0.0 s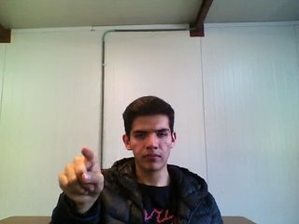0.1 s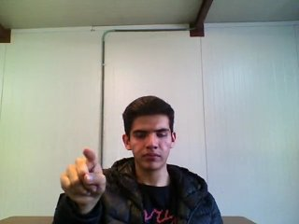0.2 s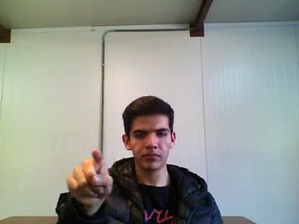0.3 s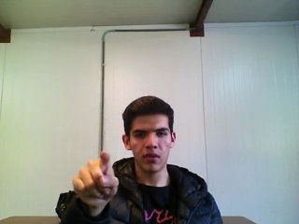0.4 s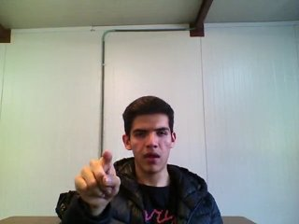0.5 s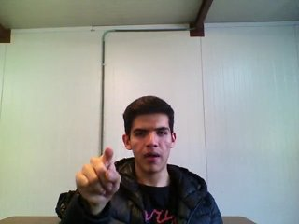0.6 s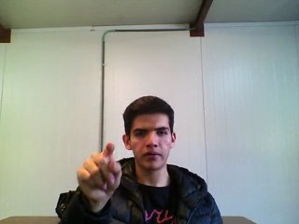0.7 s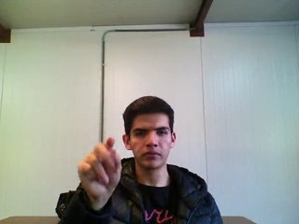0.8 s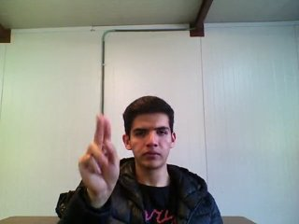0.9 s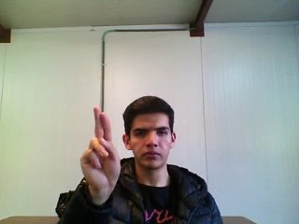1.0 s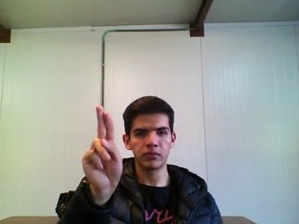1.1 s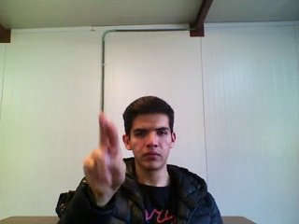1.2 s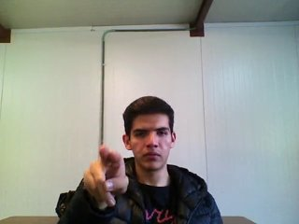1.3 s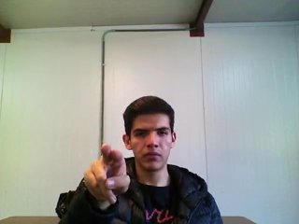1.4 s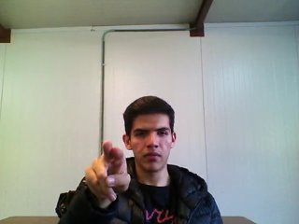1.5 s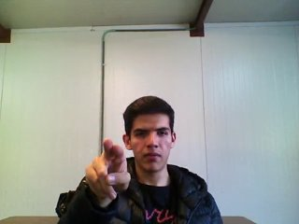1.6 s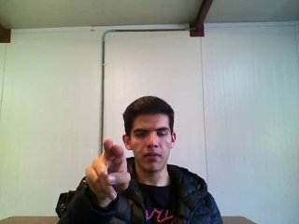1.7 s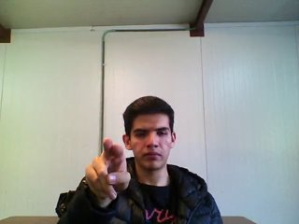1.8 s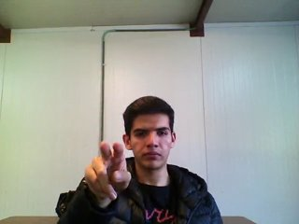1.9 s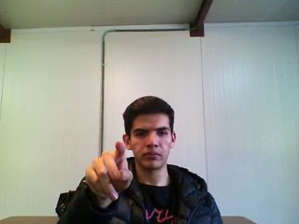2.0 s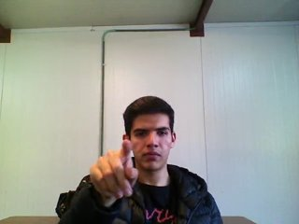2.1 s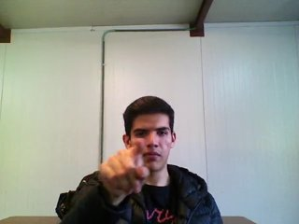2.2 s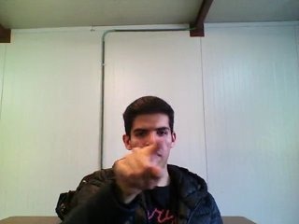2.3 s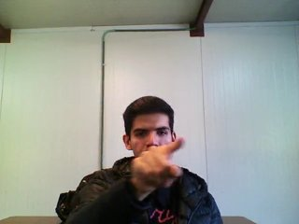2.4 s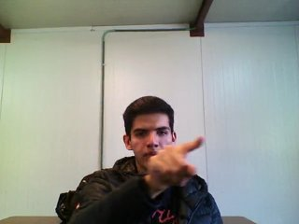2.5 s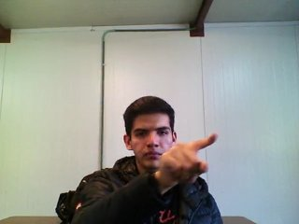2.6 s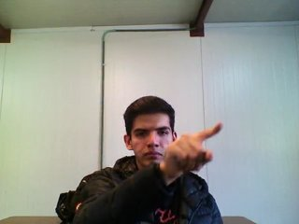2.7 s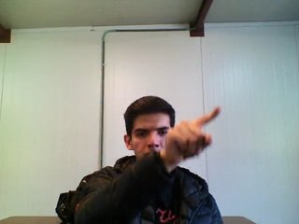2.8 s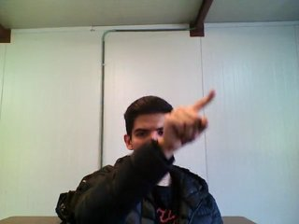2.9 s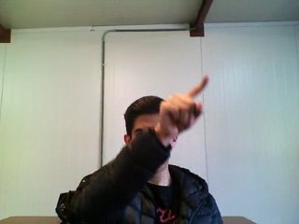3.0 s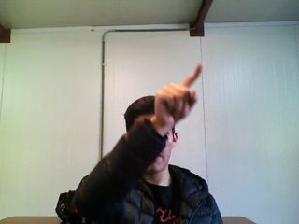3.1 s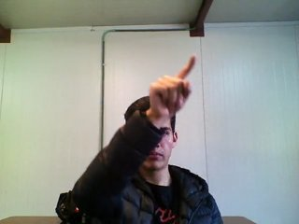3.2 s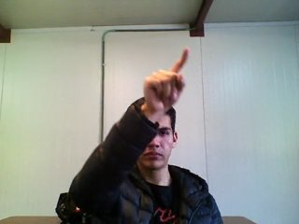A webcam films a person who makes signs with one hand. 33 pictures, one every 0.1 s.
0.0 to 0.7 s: Pointing with one finger.
0.8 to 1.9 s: Click with two fingers.
2.0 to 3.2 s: Pointing with one finger.
